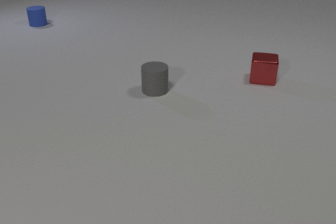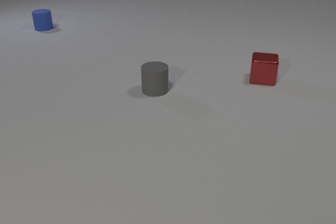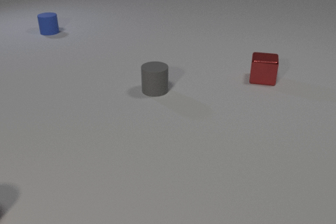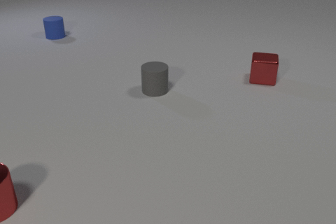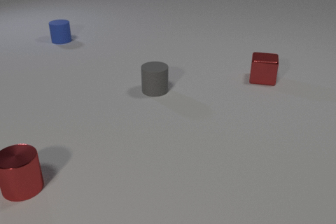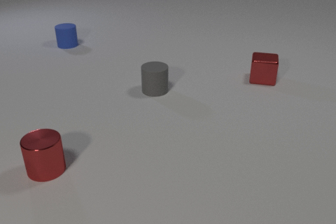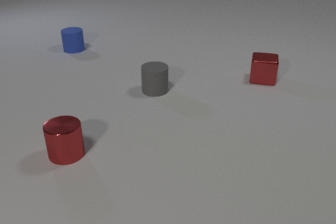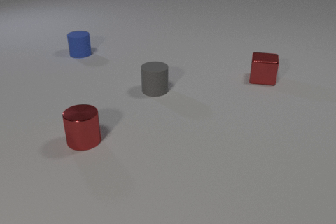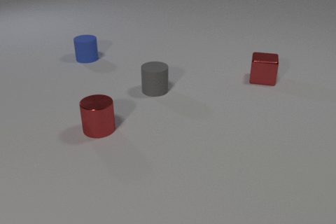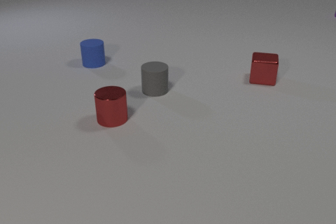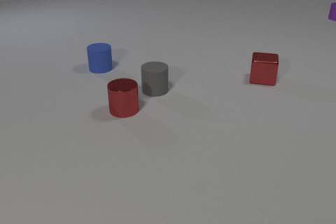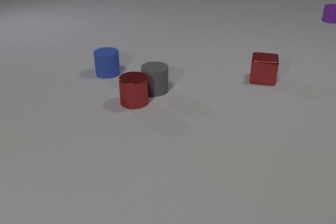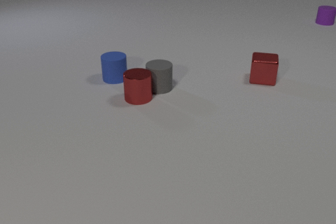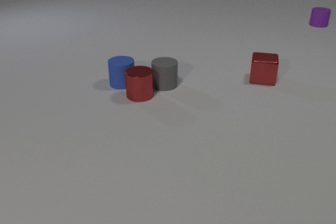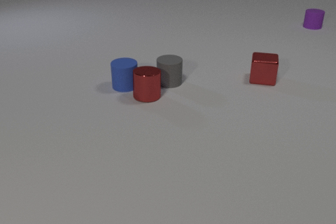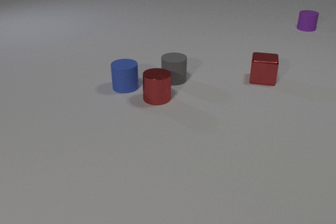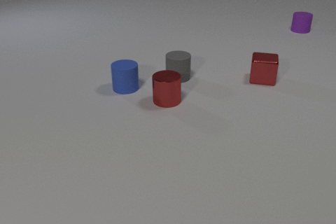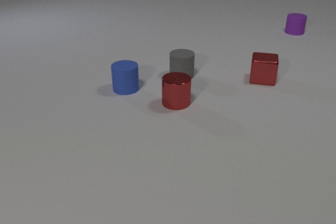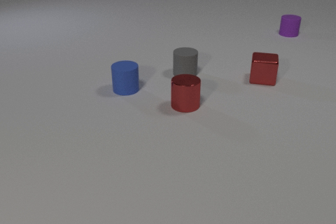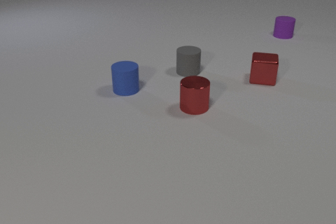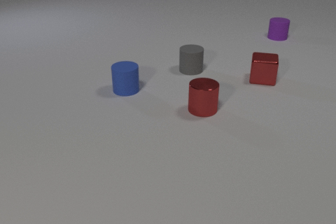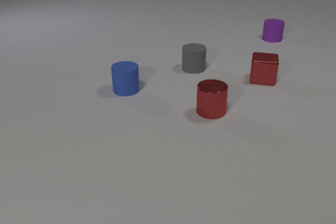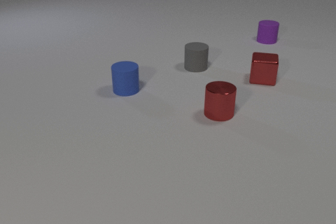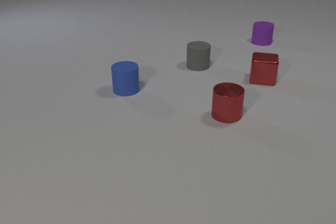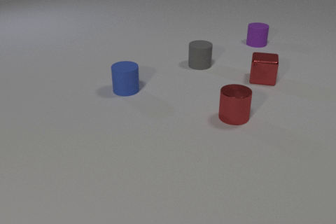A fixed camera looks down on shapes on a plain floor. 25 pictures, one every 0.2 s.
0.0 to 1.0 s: The red metal cylinder comes in at the left edge, slides to the right and away from the camera. The blue rubber cylinder slides toward the camera.
1.0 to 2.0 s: The red metal cylinder slides away from the camera and to the right. The blue rubber cylinder slides toward the camera and to the right. The purple rubber cylinder comes in at the right edge, slides toward the camera and to the left.
2.0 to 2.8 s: The red metal cylinder slides away from the camera and to the right. The gray rubber cylinder slides away from the camera and to the right. The blue rubber cylinder slides toward the camera and to the right. The purple rubber cylinder slides toward the camera and to the left. The red metal cylinder and the gray rubber cylinder collide. The red metal cylinder and the blue rubber cylinder collide.
2.8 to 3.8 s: The red metal cylinder slides to the right and toward the camera. The gray rubber cylinder slides away from the camera and to the right. The blue rubber cylinder slides toward the camera. The purple rubber cylinder slides toward the camera and to the left.
3.8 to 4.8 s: The red metal cylinder slides to the right. The gray rubber cylinder slides away from the camera and to the right. The purple rubber cylinder slides toward the camera and to the left.
What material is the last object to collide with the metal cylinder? rubber.
How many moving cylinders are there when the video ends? 3.
How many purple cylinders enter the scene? 1.
